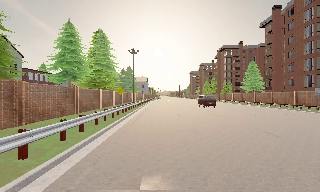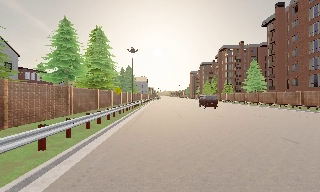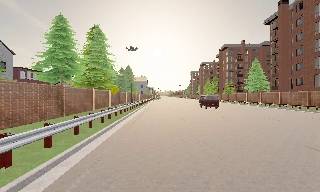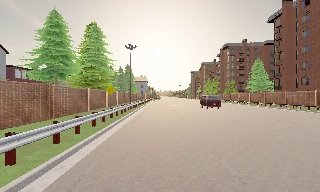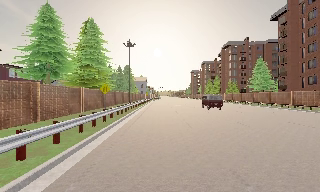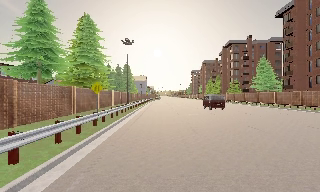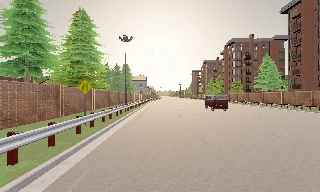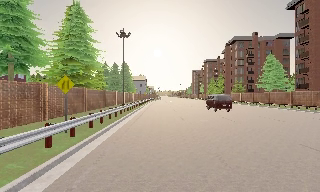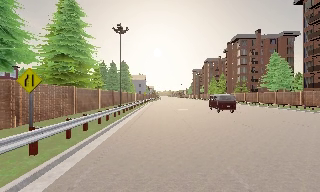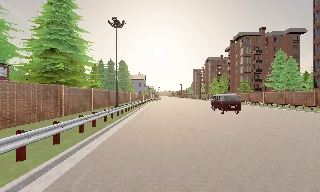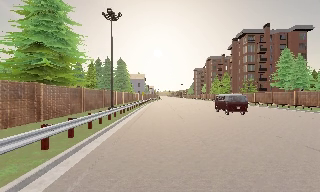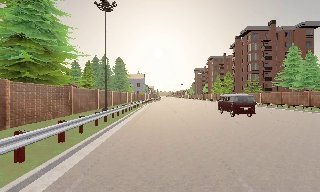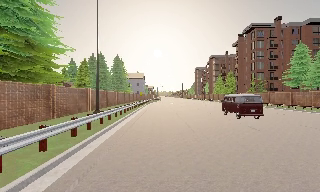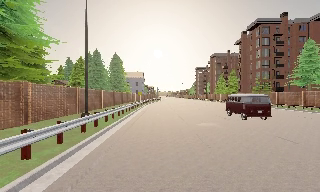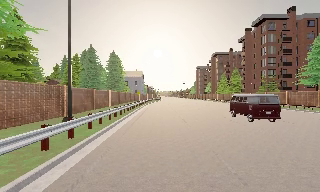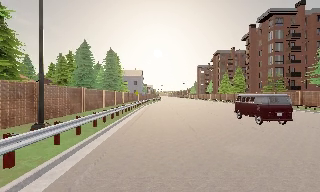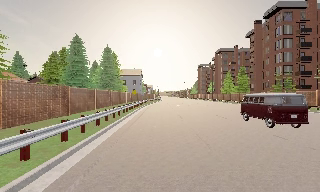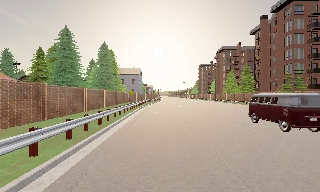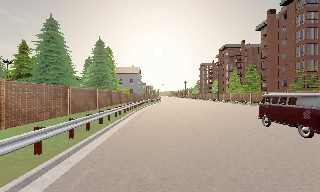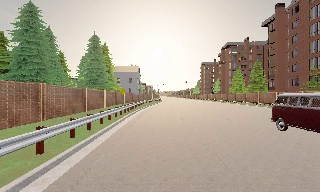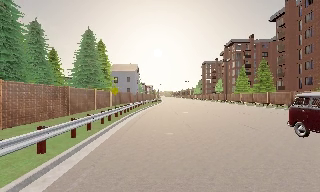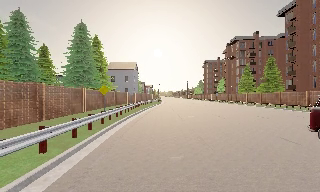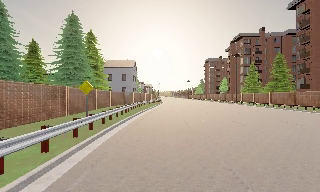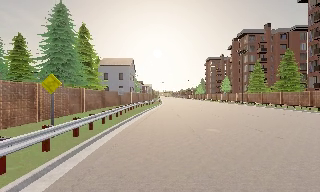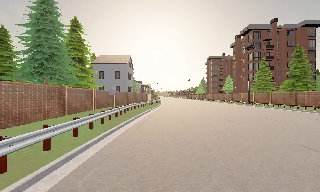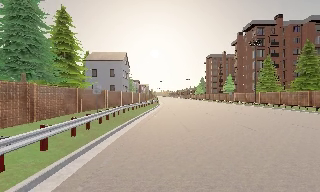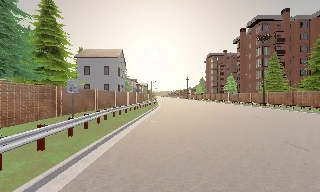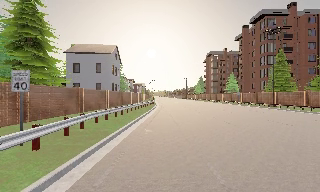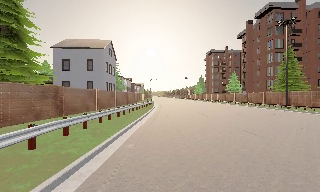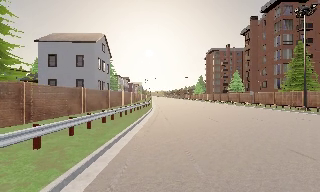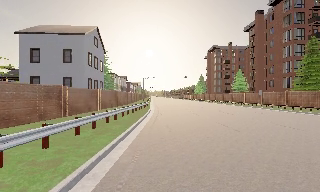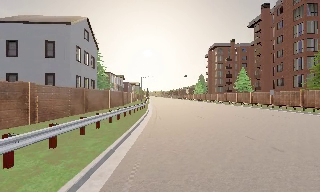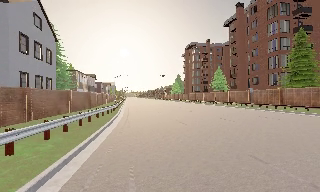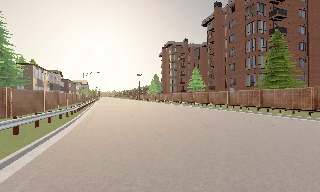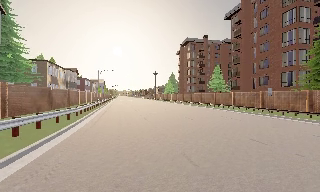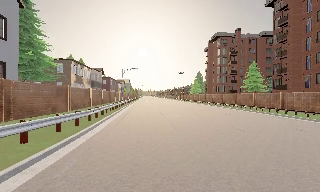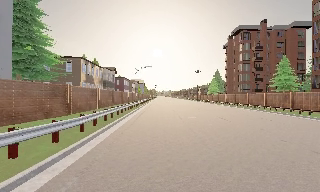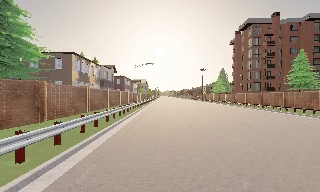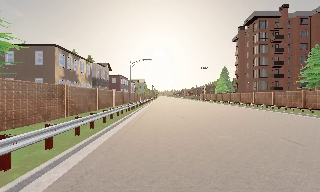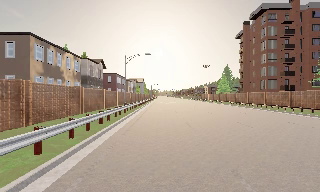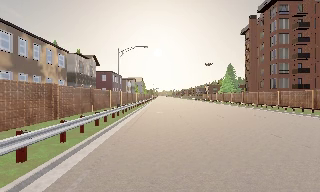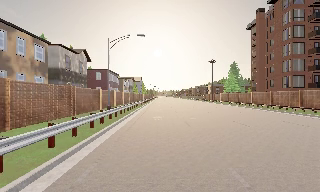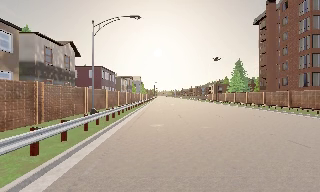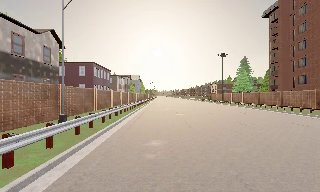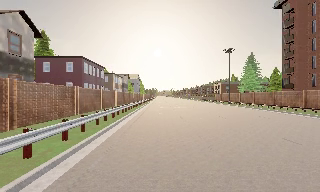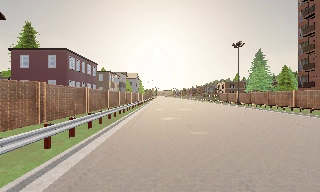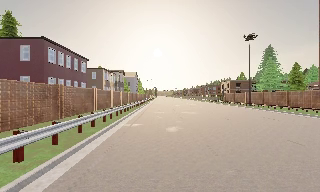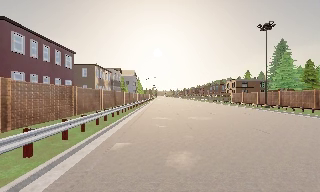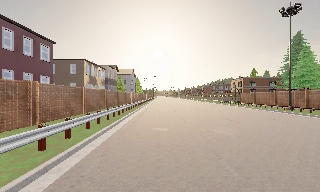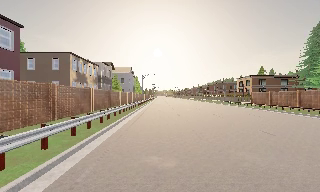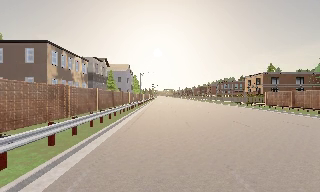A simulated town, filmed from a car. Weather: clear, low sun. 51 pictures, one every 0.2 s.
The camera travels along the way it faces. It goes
forward.
0.0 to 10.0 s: The camera travels forward, about 145 m, so what stands in front looms larger. It gains speed.
The film runs forward here.
